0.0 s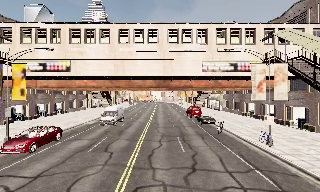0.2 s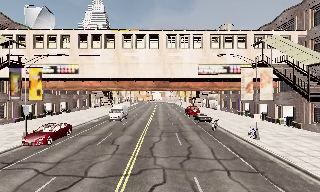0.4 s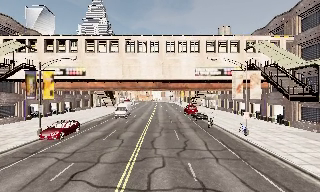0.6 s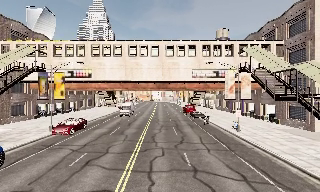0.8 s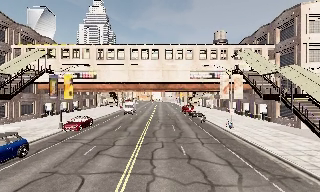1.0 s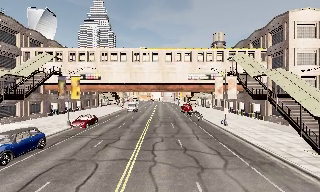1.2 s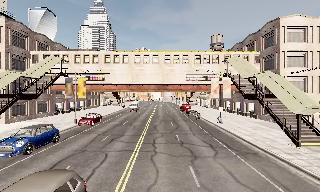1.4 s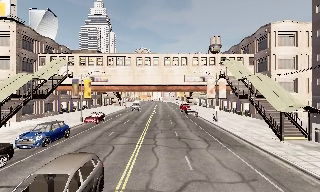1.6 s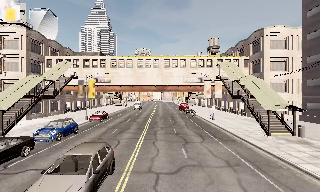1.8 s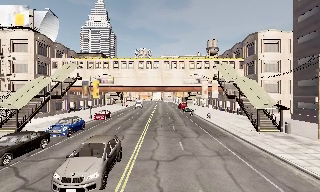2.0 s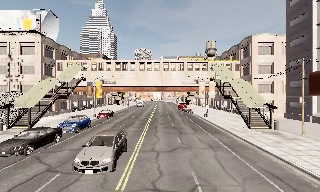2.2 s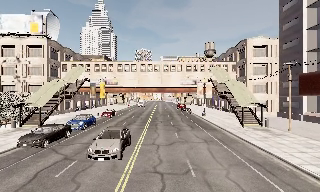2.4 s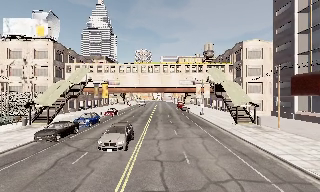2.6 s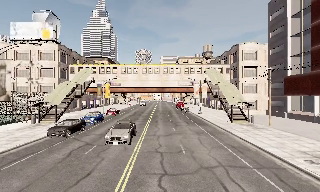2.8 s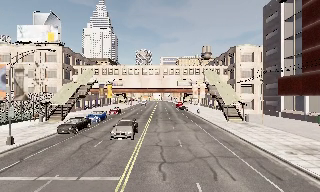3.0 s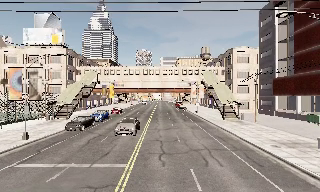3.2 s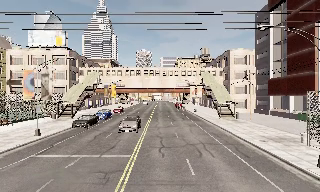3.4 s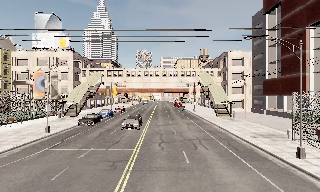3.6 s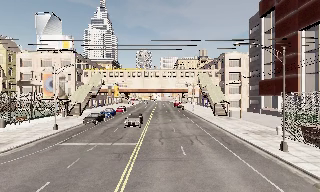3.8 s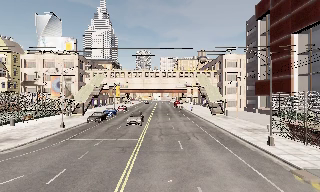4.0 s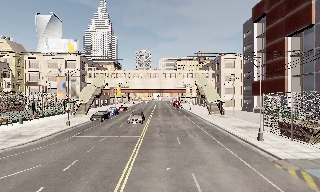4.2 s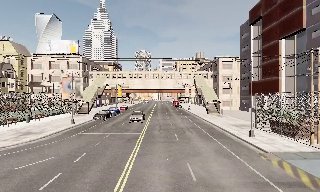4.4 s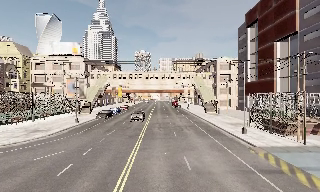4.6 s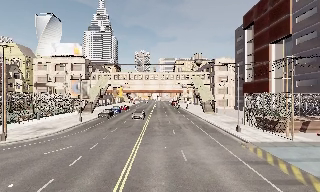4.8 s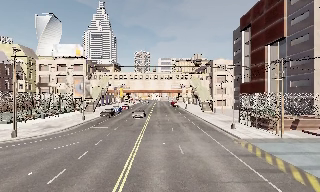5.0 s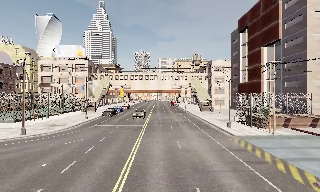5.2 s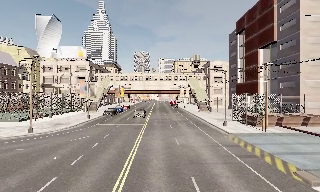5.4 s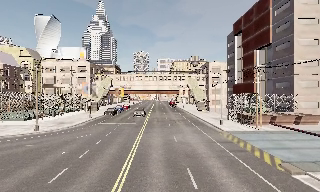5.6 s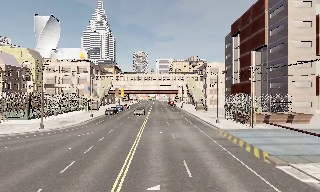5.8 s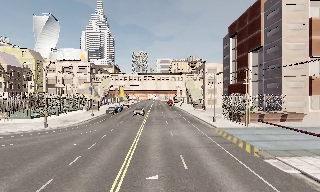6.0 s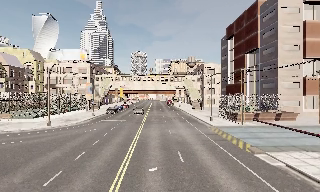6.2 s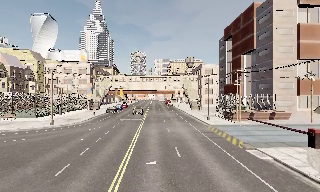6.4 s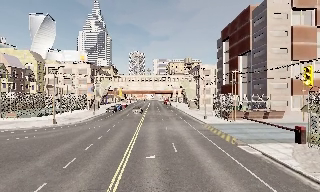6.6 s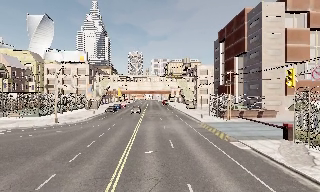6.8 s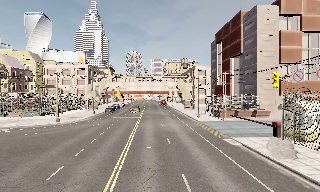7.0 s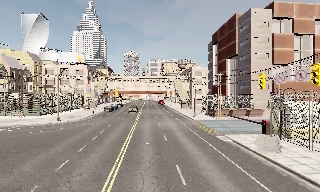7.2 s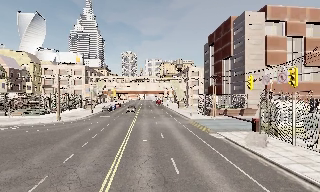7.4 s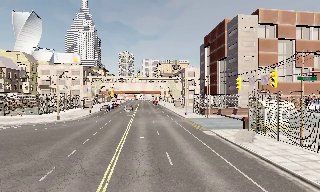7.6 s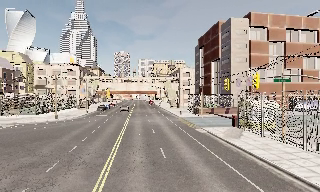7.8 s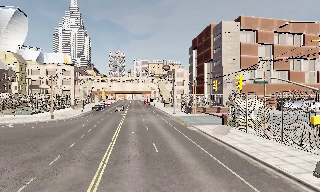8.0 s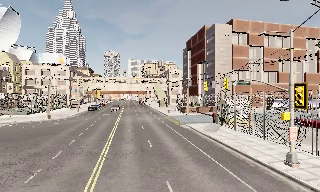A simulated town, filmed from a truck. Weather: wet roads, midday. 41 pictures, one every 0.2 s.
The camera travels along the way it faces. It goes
backward.
0.0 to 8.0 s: The scene slides to the left, as the camera pans about 10 degrees to its right. It travels backward, about 50 m, so what stands in front gets smaller. It loses speed.
The film runs backward here.
